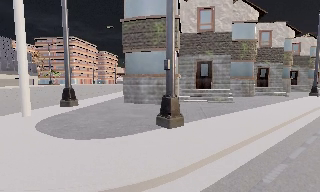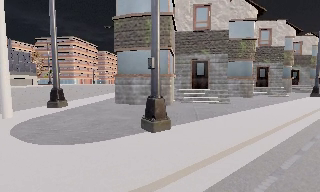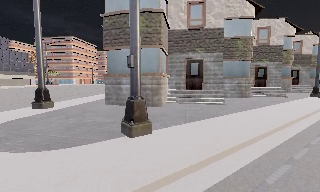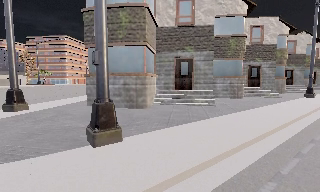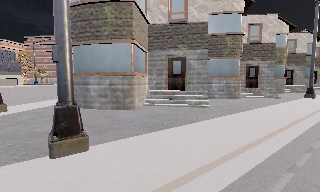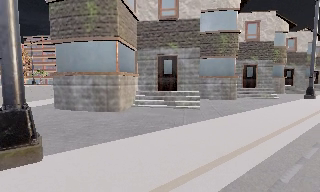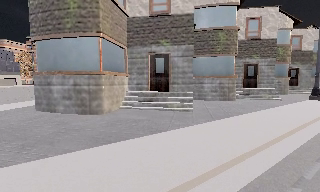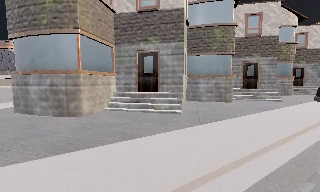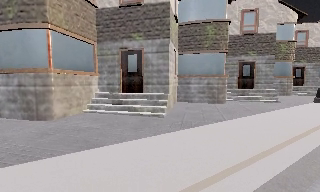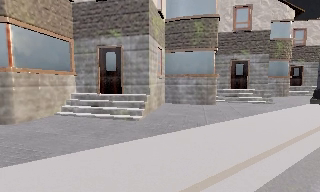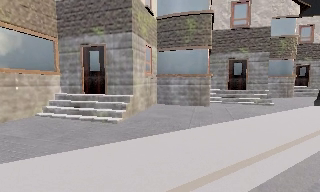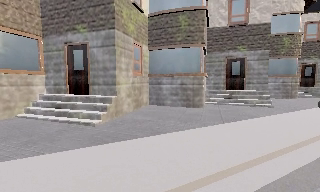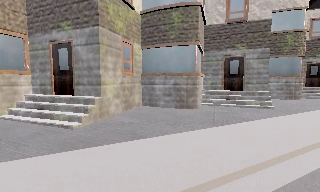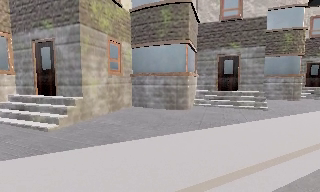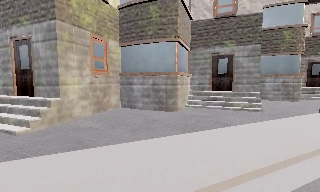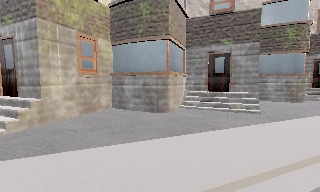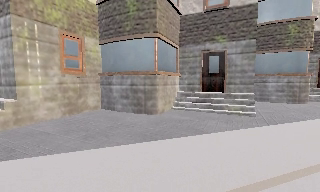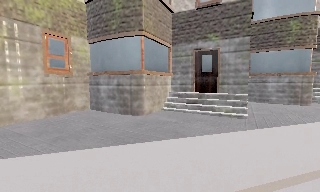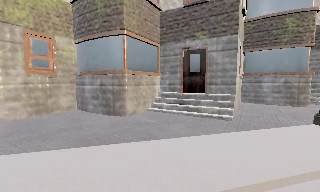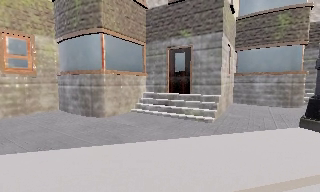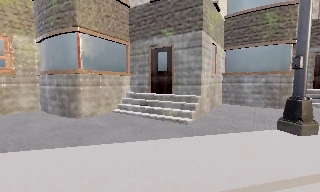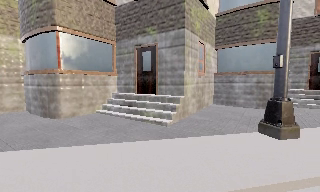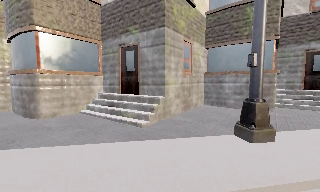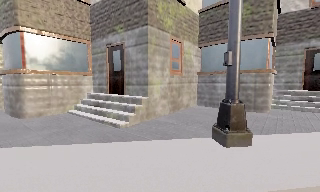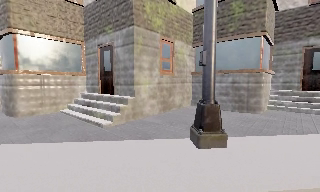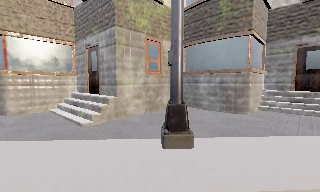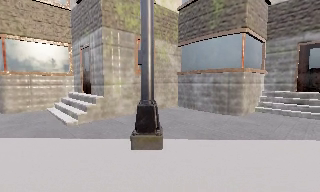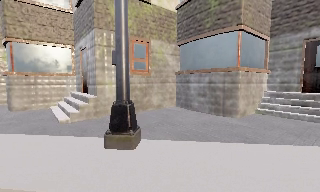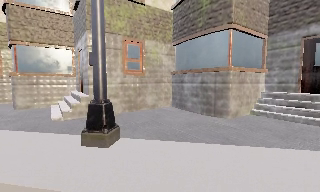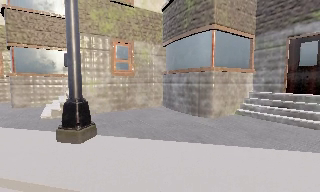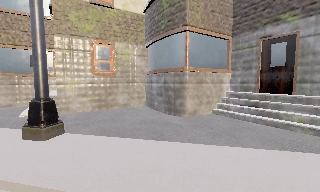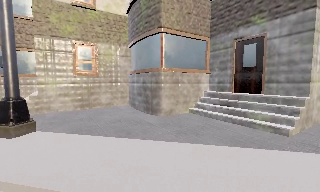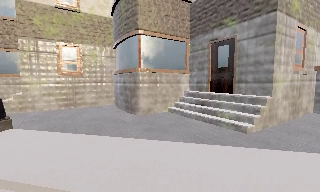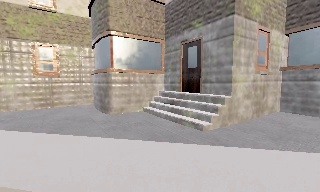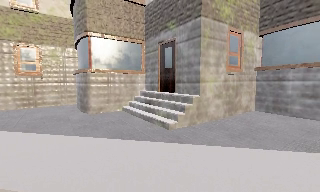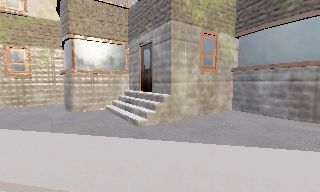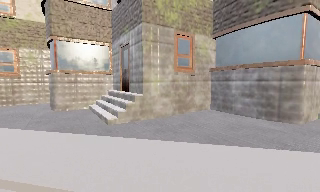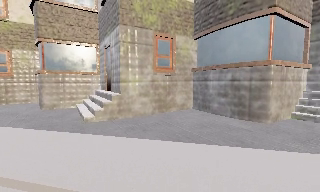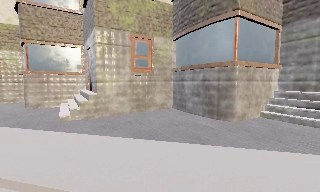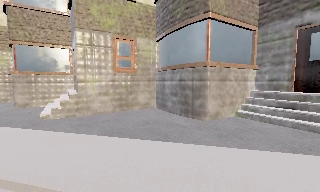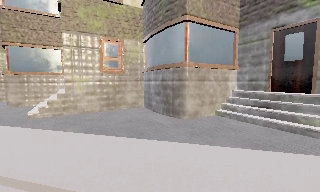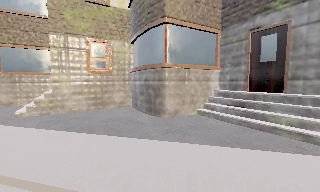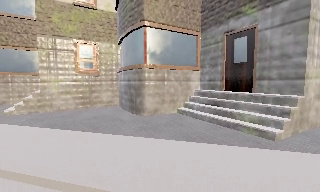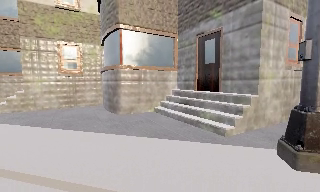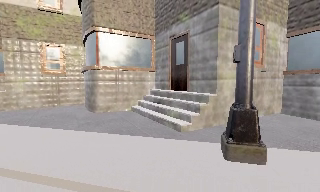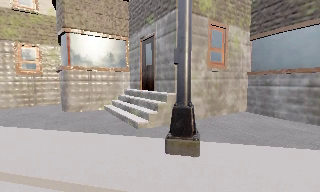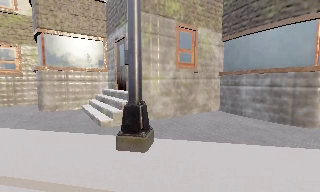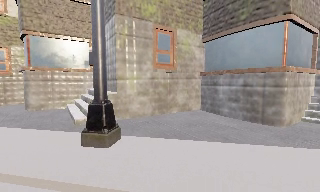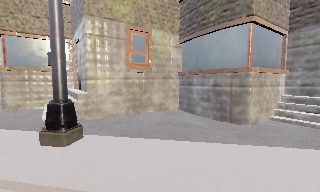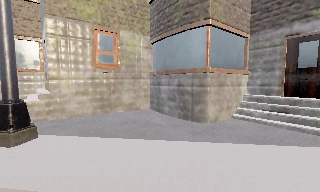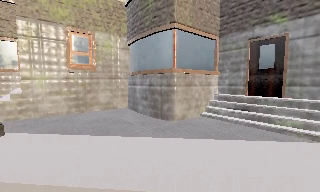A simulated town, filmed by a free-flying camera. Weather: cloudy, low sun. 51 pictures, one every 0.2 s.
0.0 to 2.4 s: The camera pans to its left, which is counterclockwise from overhead, by about 10 degrees. It travels to its right and forward, about 11 m, so close, fixed things drift to the left.
2.4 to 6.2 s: The camera pans to its left, which is counterclockwise from overhead, by about 40 degrees. It travels to its right, about 17 m, so close, fixed things drift to the left.
6.2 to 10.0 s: The camera travels to its right, about 19 m, so close, fixed things drift to the left.
The film runs forward here.
